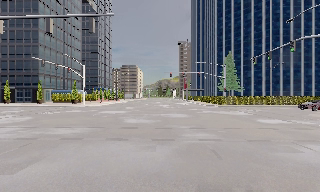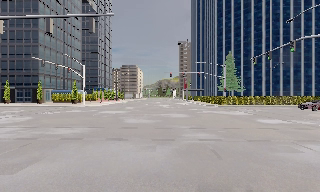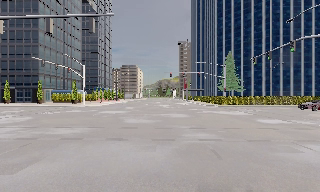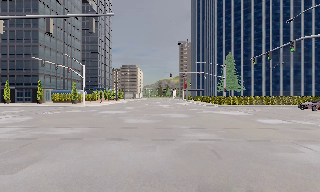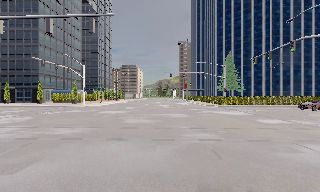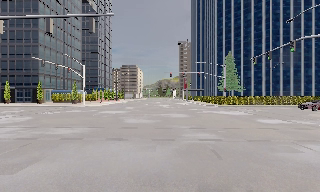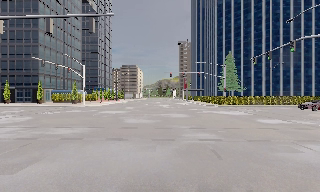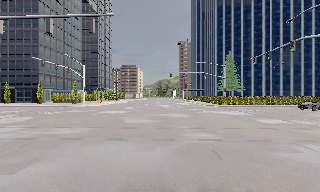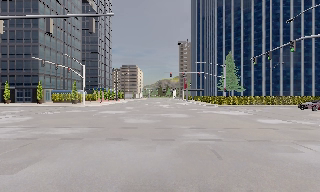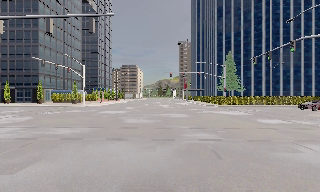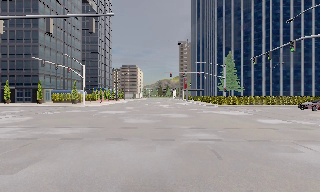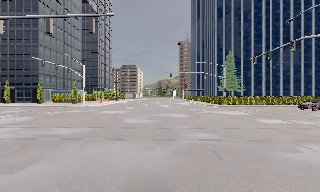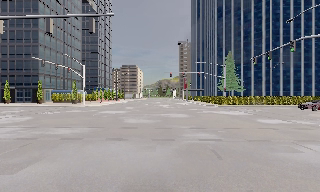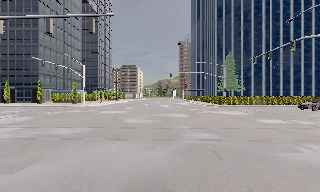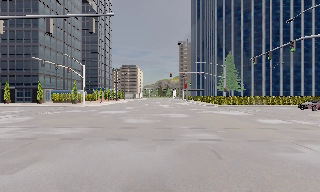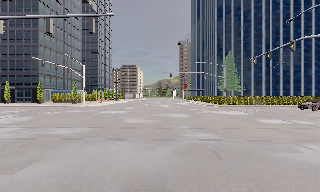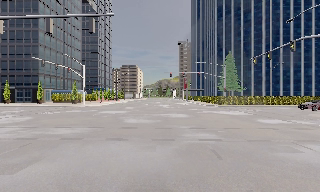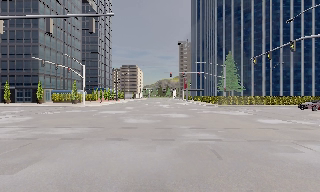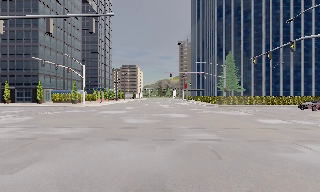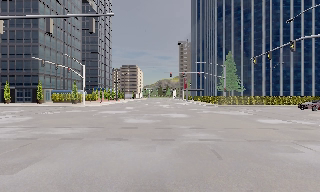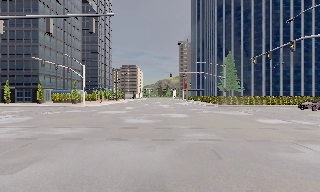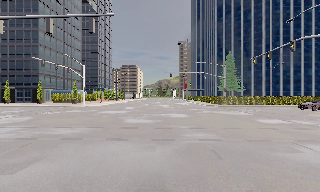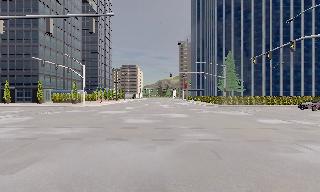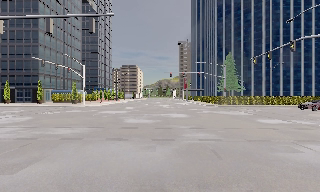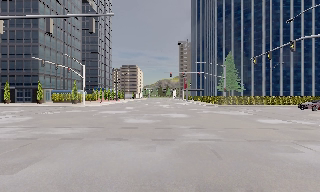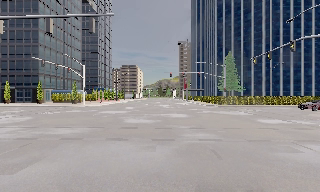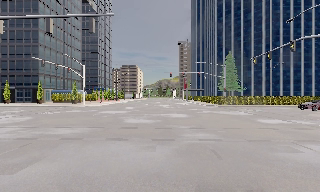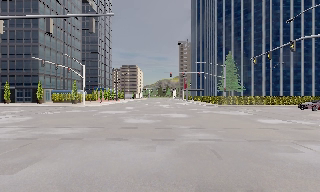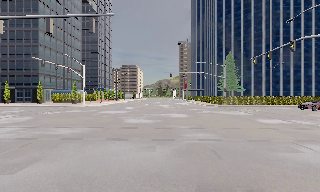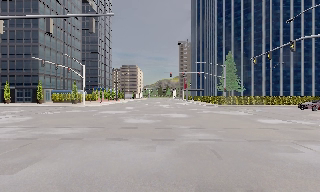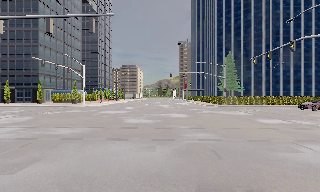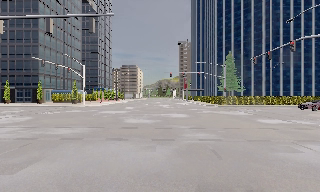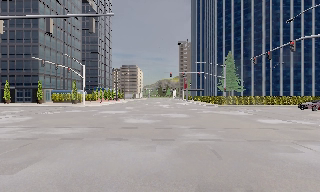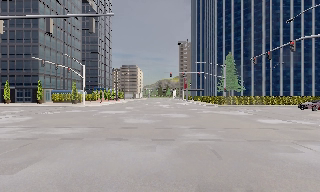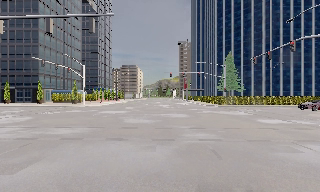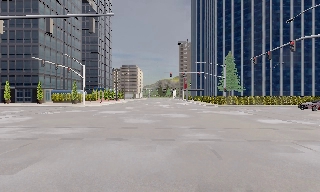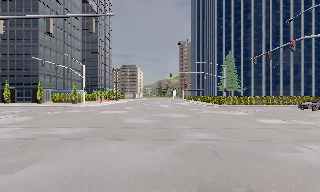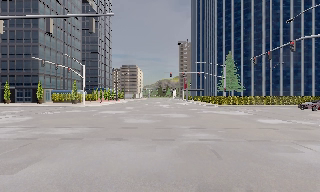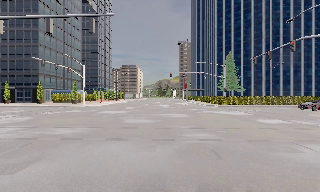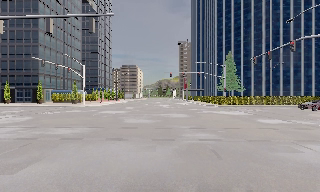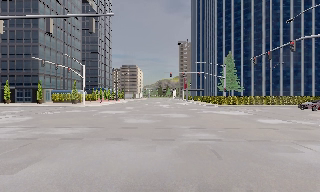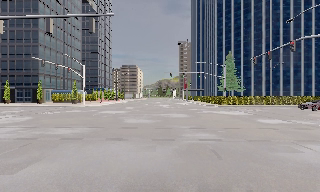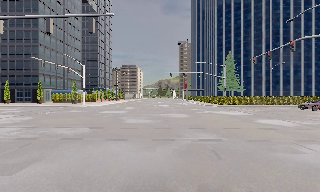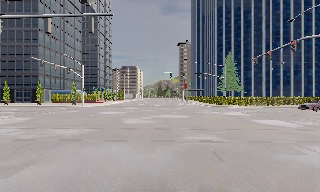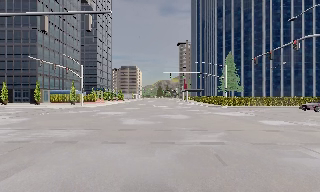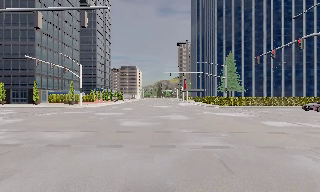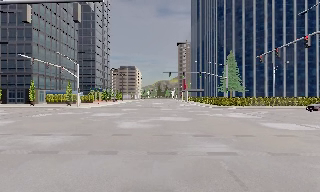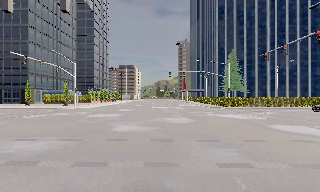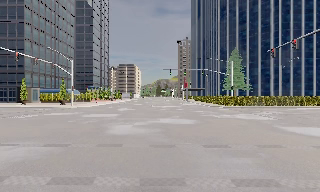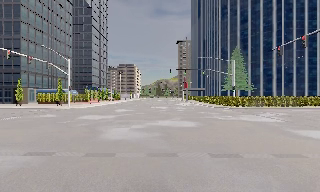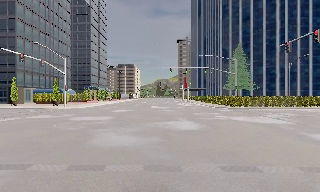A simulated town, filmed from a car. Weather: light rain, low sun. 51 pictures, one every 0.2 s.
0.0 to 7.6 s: The camera keeps its place and its aim.
7.6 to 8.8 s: The camera shifts only a little, or ends up much as it began.
8.8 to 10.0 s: The camera travels forward, about 5 m, so what stands in front looms larger. It gains speed.
The film runs forward here.
